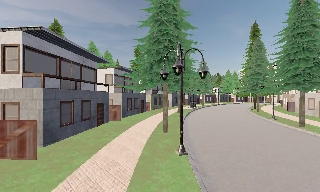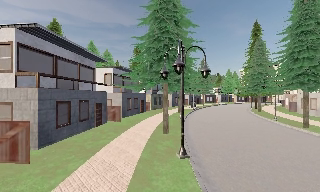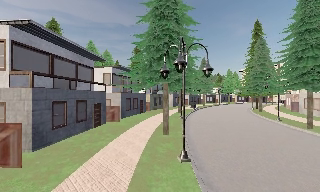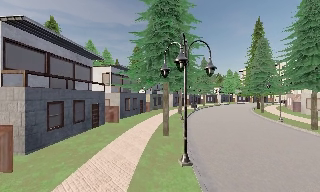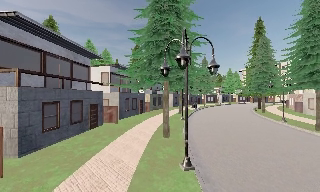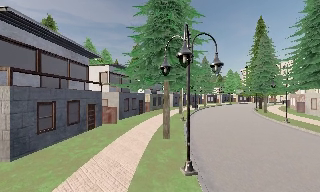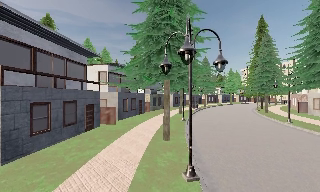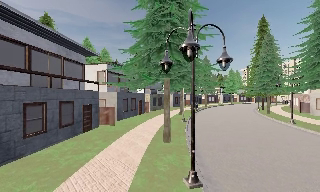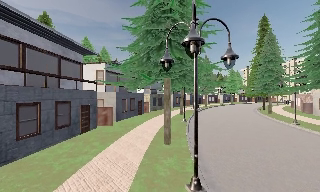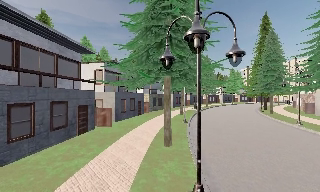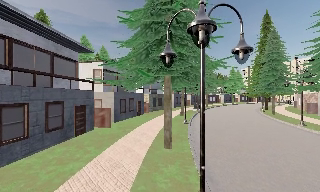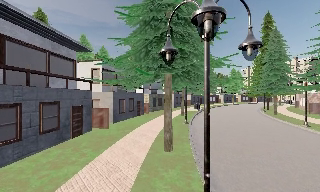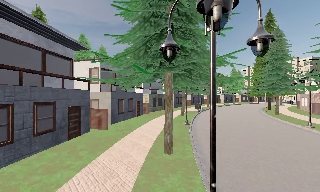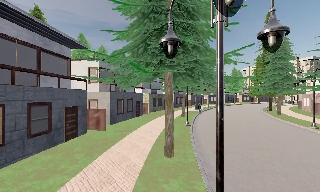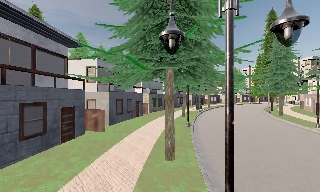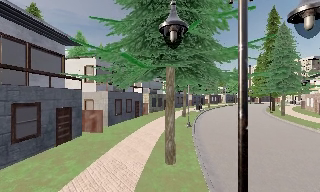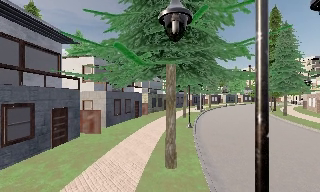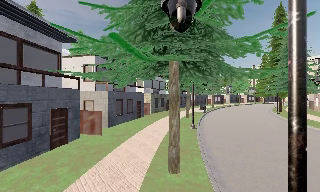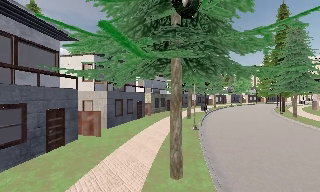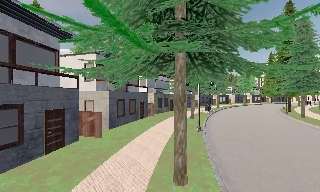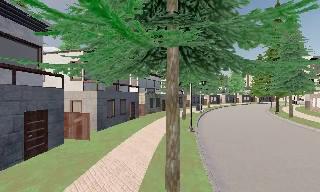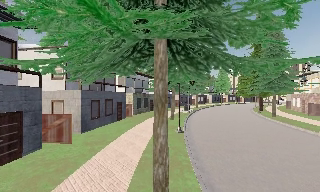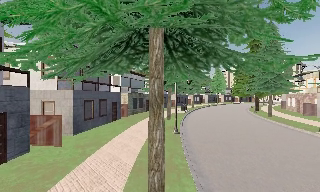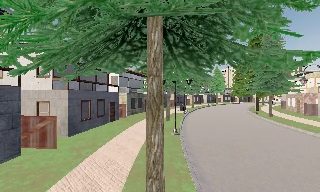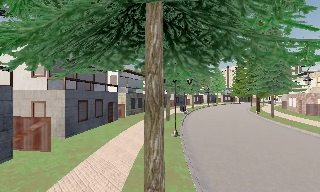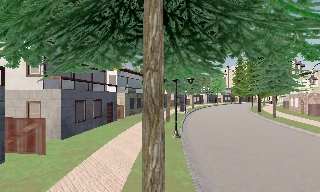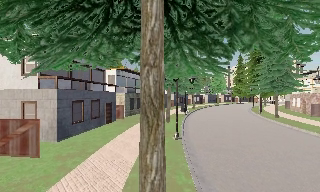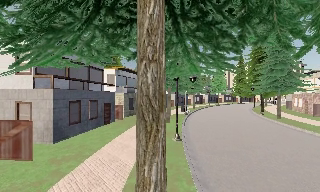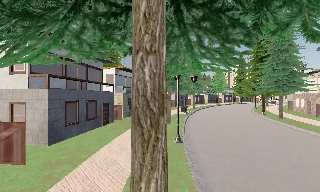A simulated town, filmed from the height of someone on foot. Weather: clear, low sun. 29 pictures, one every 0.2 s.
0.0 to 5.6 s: The camera travels forward, about 10 m, so what stands in front looms larger.
The film runs forward here.
